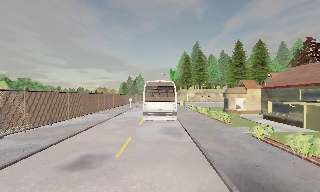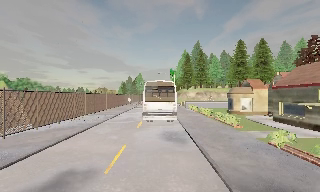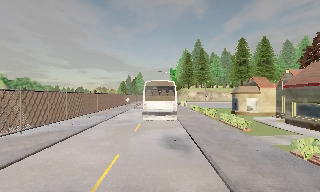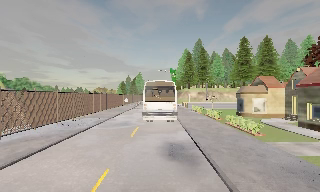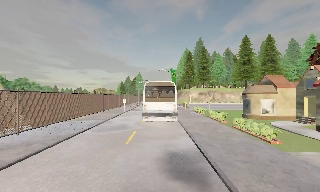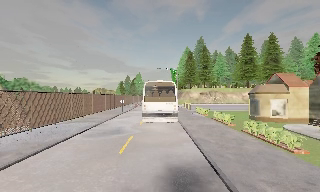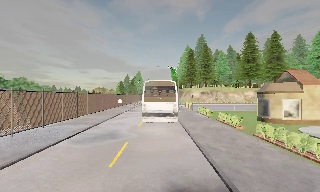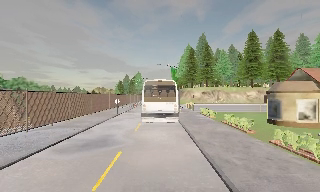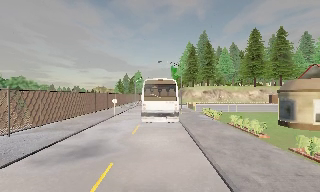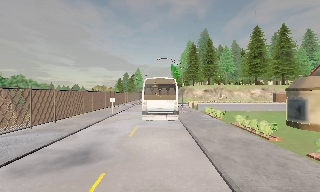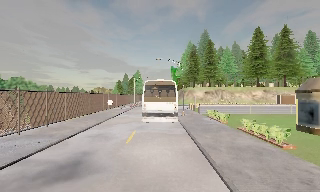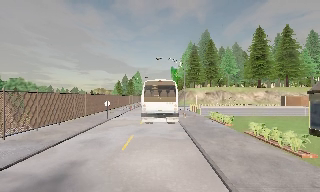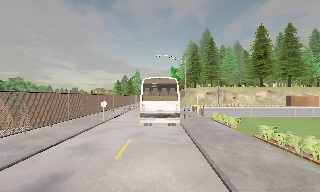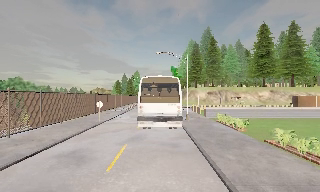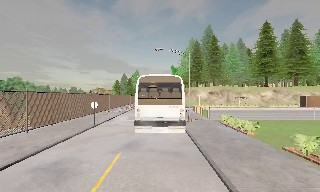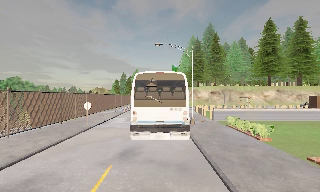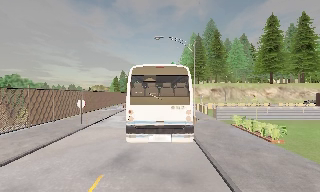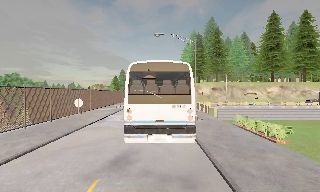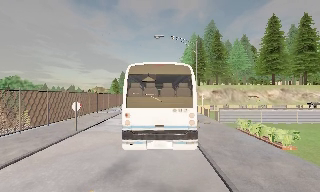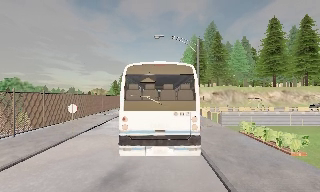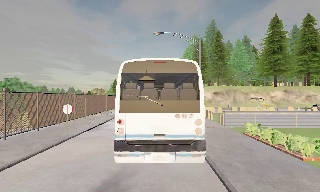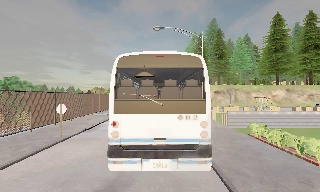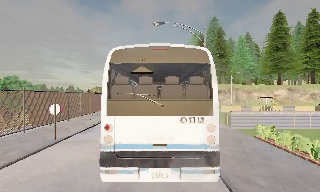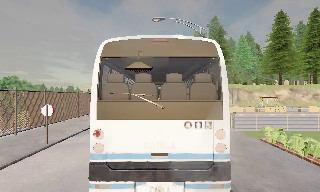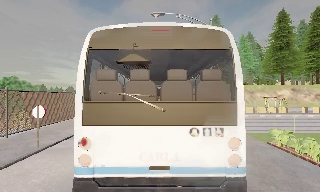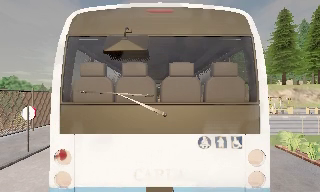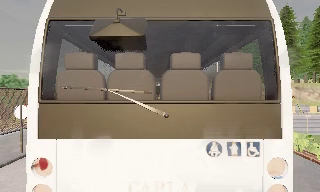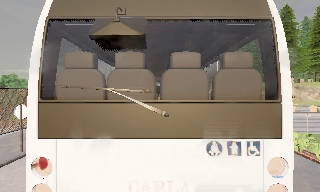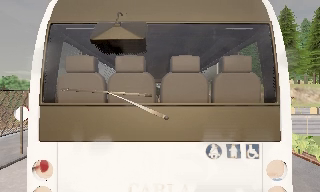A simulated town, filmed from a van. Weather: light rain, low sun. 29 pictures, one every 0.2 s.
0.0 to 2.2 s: The camera travels forward, about 15 m, so what stands in front looms larger.
2.2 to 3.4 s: The camera travels forward, about 7 m, so what stands in front looms larger. It loses speed.
3.4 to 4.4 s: The camera travels forward, about 3 m, so what stands in front looms larger. It gains speed.
4.4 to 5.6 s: The camera travels forward, about 2.5 m, so what stands in front looms larger. It loses speed.
The film runs forward here.
